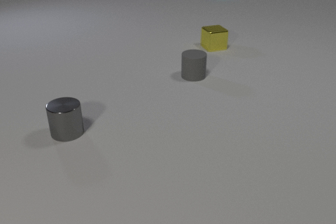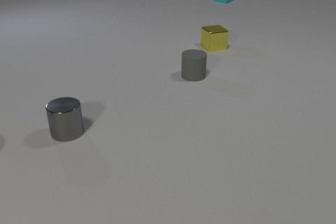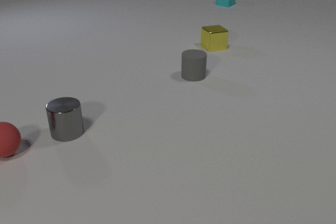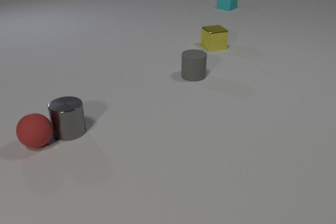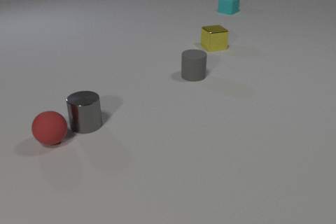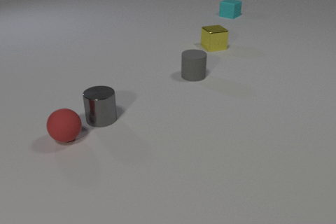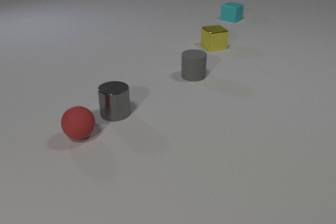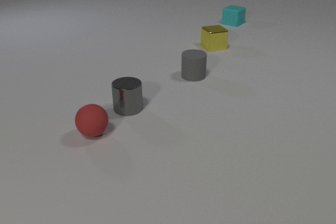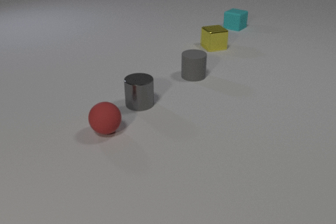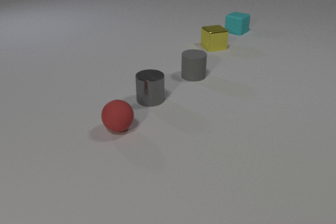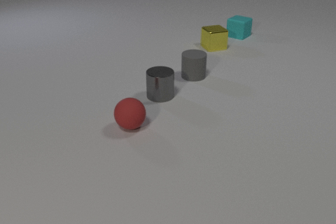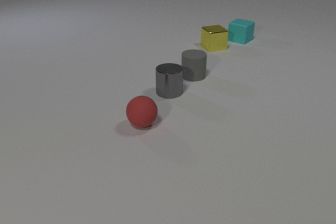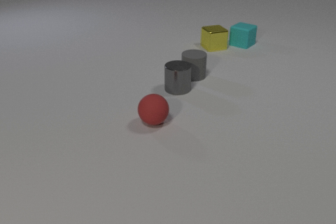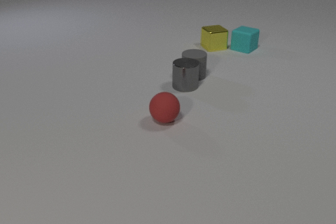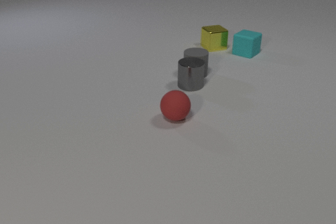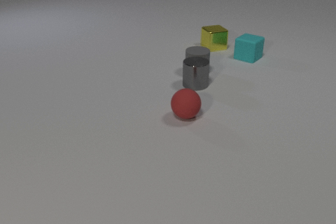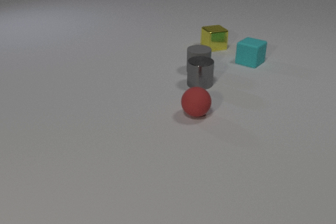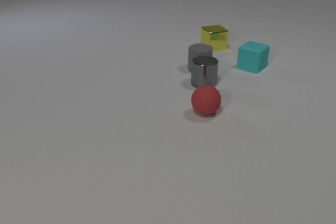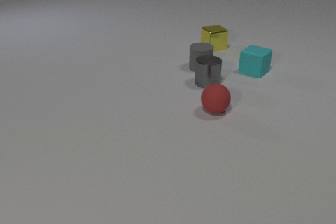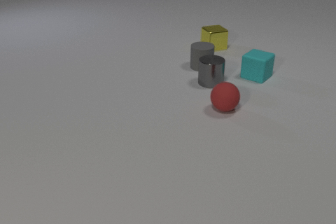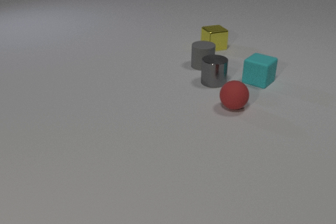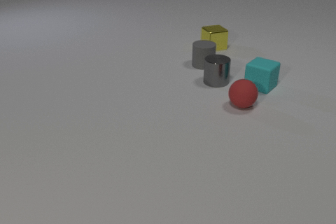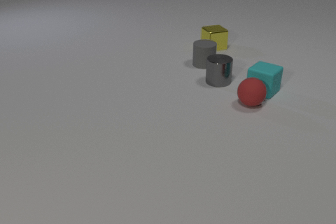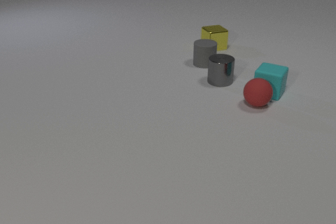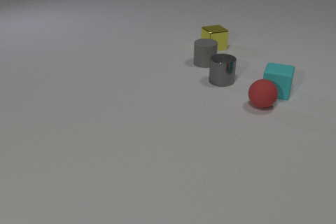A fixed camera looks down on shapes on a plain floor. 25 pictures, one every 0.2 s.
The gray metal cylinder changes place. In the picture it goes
to the right.
The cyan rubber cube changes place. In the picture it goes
toward the camera.
0.0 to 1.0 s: The red rubber sphere comes in at the left edge, rolls to the right. The gray metal cylinder slides to the right and away from the camera. The cyan rubber cube slides toward the camera. The red rubber sphere and the gray metal cylinder collide.
1.0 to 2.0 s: The red rubber sphere rolls to the right. The gray metal cylinder slides to the right and away from the camera. The cyan rubber cube slides toward the camera.
2.0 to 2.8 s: The red rubber sphere rolls to the right. The gray metal cylinder slides to the right and away from the camera. The cyan rubber cube slides toward the camera. The gray rubber cylinder slides away from the camera. The gray metal cylinder and the gray rubber cylinder collide.
2.8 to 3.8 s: The red rubber sphere rolls to the right and away from the camera. The gray metal cylinder slides to the right and away from the camera. The cyan rubber cube slides toward the camera. The gray rubber cylinder slides away from the camera.
3.8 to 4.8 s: The red rubber sphere rolls to the right. The gray metal cylinder slides to the right. The cyan rubber cube slides toward the camera and to the right. The gray rubber cylinder slides away from the camera. The red rubber sphere and the cyan rubber cube collide.
How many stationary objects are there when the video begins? 3.
What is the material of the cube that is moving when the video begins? rubber.
How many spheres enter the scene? 1.
